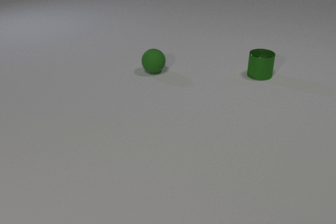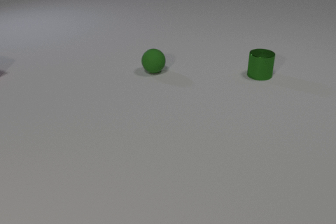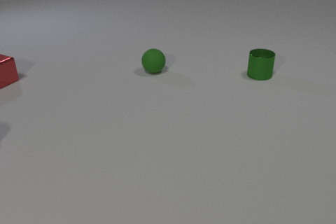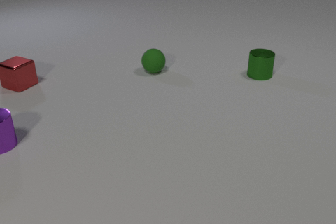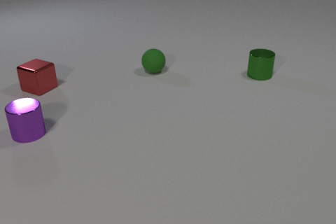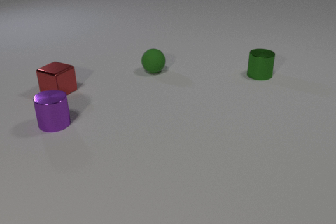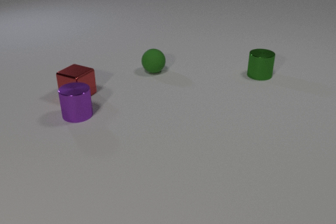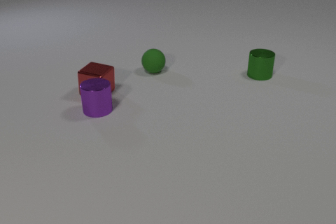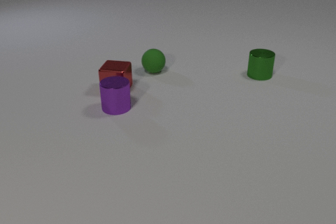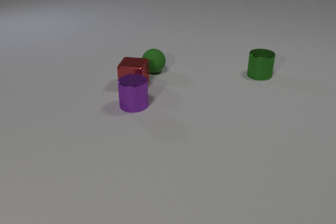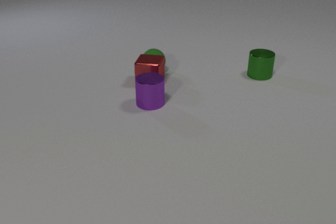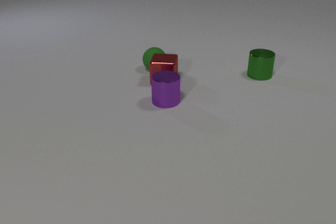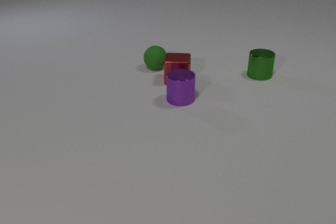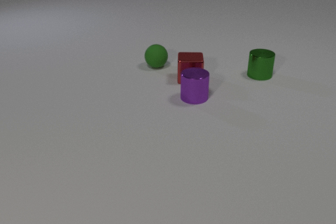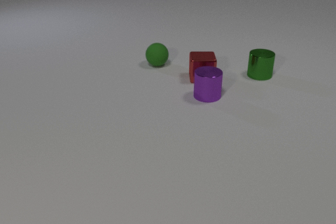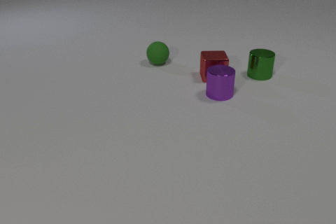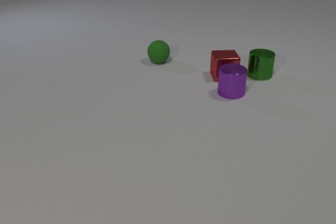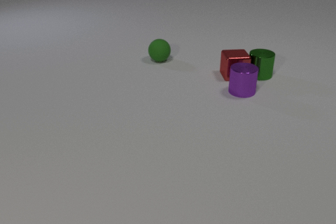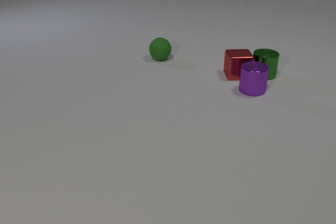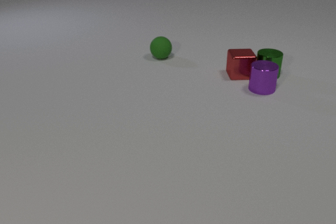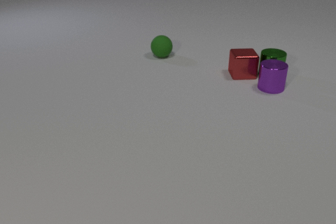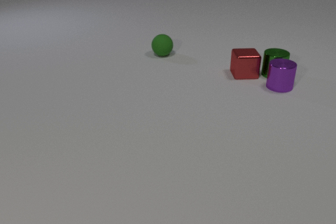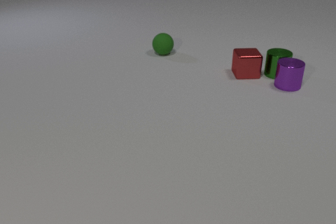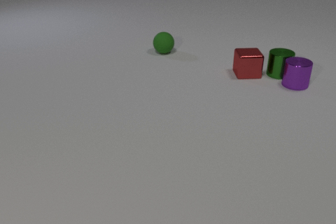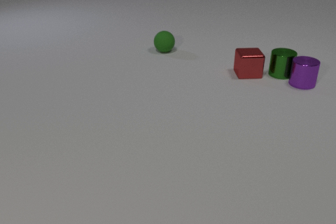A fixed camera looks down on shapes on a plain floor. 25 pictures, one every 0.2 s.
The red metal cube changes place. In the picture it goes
to the right.
The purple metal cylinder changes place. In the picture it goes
to the right.
0.0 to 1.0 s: The red metal cube comes in at the left edge, slides to the right and toward the camera. The purple metal cylinder comes in at the left edge, slides to the right.
1.0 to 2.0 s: The red metal cube slides to the right. The purple metal cylinder slides to the right. The red metal cube and the purple metal cylinder collide. The red metal cube and the green rubber sphere collide.
2.0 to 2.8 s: The red metal cube slides to the right. The purple metal cylinder slides to the right. The green rubber sphere rolls away from the camera.
2.8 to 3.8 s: The red metal cube slides to the right. The purple metal cylinder slides to the right and away from the camera. The green rubber sphere rolls away from the camera. The green metal cylinder slides to the right. The red metal cube and the green metal cylinder collide.
3.8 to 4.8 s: The red metal cube slides to the right. The purple metal cylinder slides to the right and away from the camera. The green rubber sphere rolls away from the camera. The green metal cylinder slides to the right.
What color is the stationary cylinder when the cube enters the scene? green.
What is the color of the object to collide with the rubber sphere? red.
What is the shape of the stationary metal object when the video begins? cylinder.
